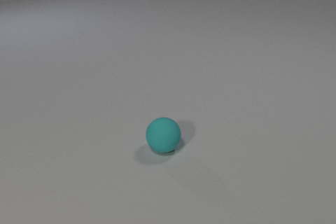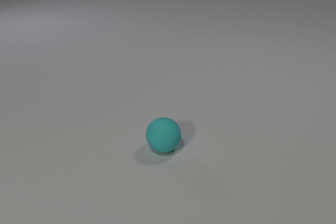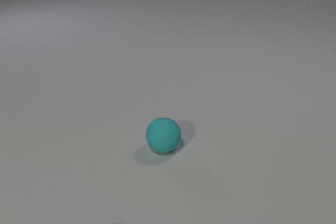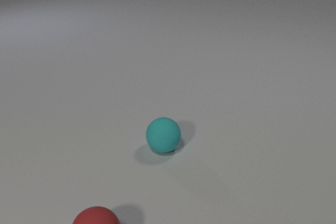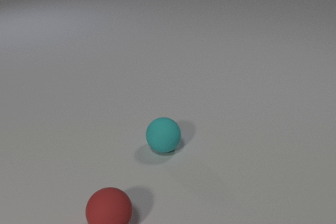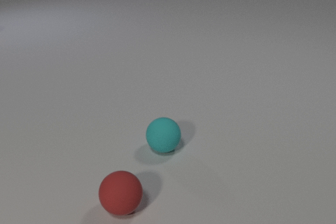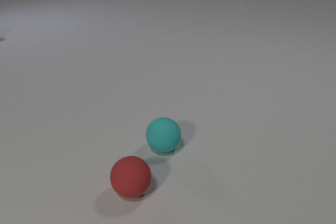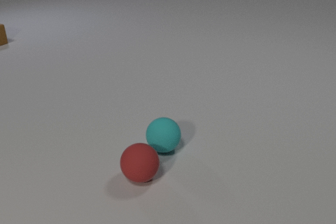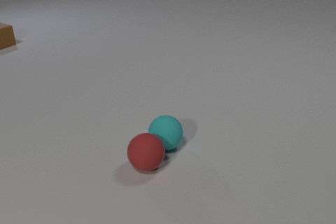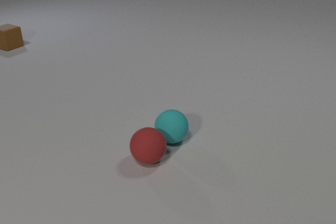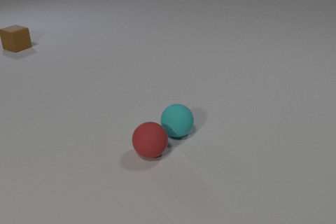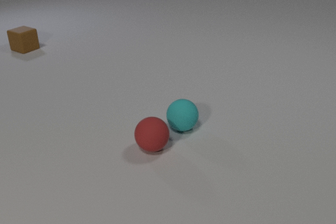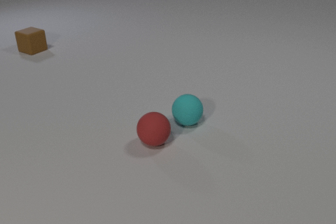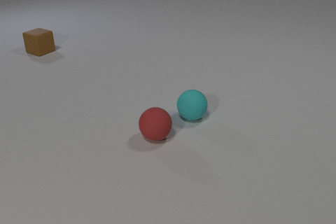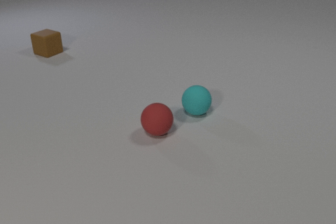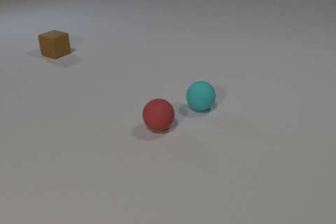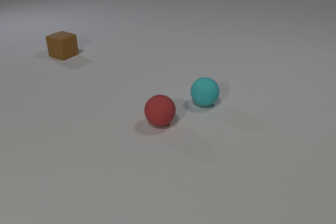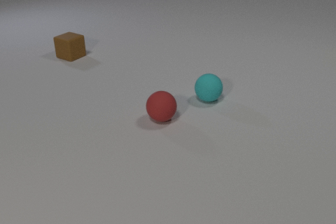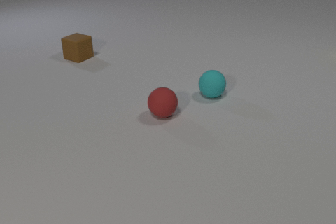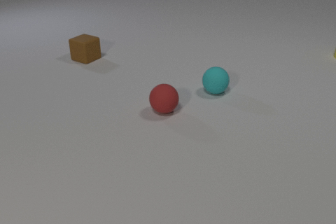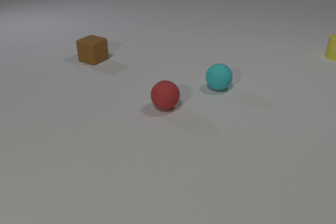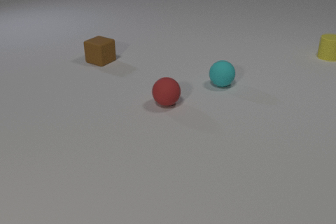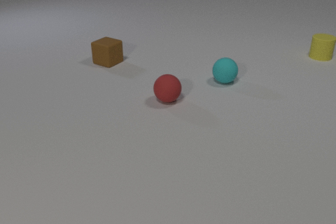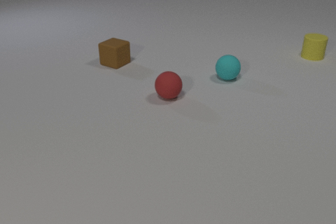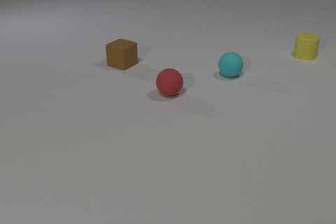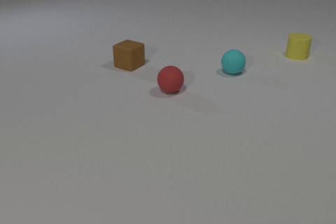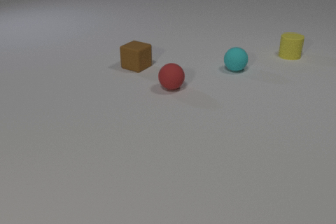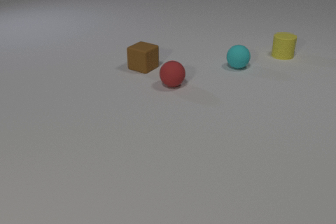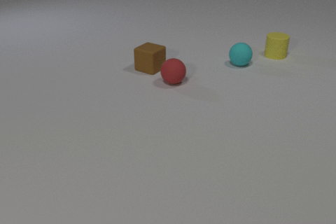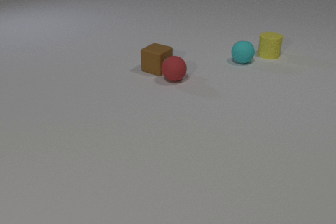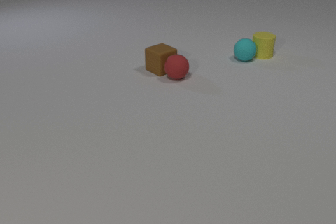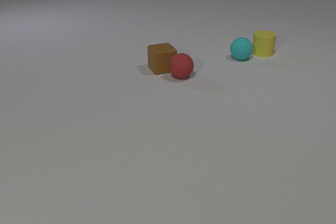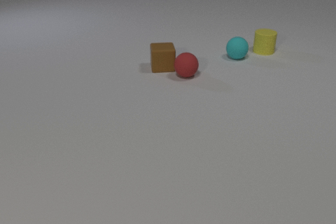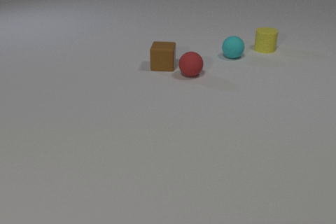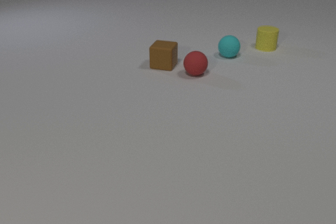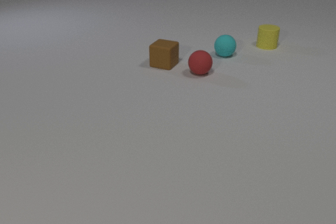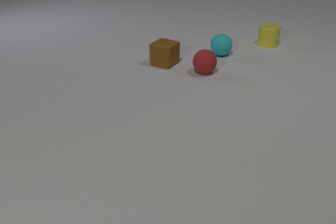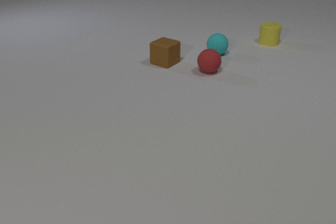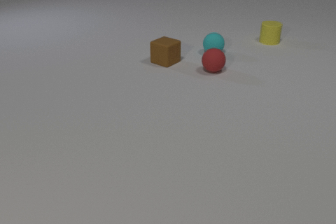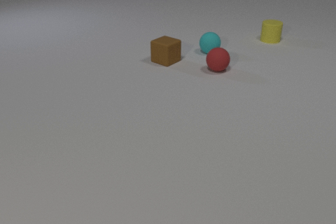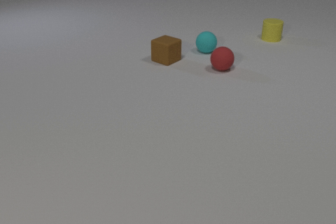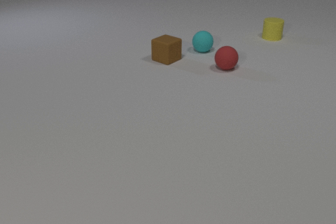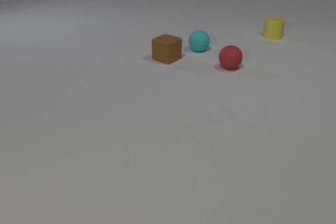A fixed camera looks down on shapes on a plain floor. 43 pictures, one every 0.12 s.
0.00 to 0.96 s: The red rubber sphere comes in at the bottom edge, rolls away from the camera and to the right. The brown rubber cube comes in at the left edge, slides toward the camera and to the right. The red rubber sphere and the cyan rubber sphere collide.
0.96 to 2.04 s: The red rubber sphere rolls away from the camera. The cyan rubber sphere rolls away from the camera and to the right. The brown rubber cube slides to the right and toward the camera.
2.04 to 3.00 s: The red rubber sphere rolls away from the camera. The cyan rubber sphere rolls away from the camera. The brown rubber cube slides to the right and toward the camera. The yellow rubber cylinder comes in at the right edge, slides to the left.
3.00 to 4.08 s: The red rubber sphere rolls away from the camera and to the right. The cyan rubber sphere rolls away from the camera. The brown rubber cube slides to the right, spins clockwise seen from above by about 75 degrees, its near face sliding to the left. The yellow rubber cylinder slides to the left and away from the camera. The red rubber sphere and the brown rubber cube collide. The cyan rubber sphere and the yellow rubber cylinder collide.
4.08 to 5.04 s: The red rubber sphere rolls to the right and away from the camera. The cyan rubber sphere rolls to the left and away from the camera. The brown rubber cube slides away from the camera, spins clockwise seen from above by about 30 degrees, its near face sliding to the left. The yellow rubber cylinder slides away from the camera.
How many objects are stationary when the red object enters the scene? 1.
Are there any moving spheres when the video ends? yes.
What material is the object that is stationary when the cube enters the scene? rubber.
